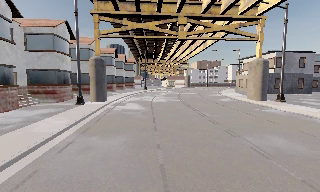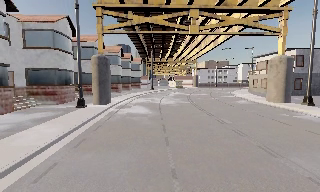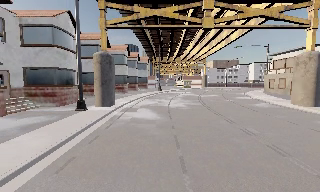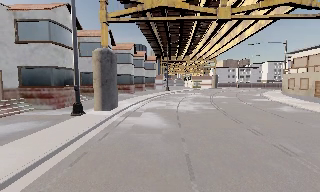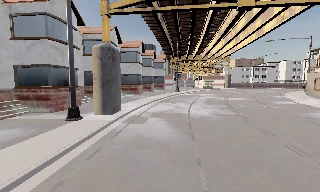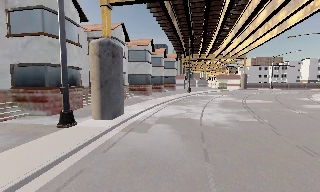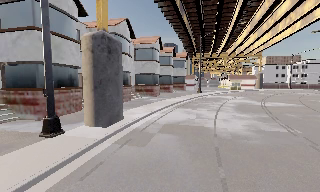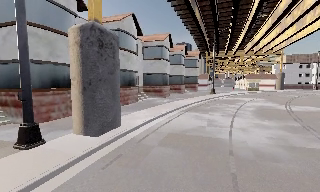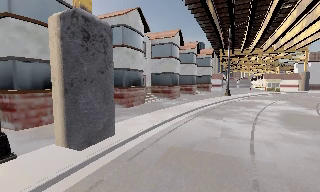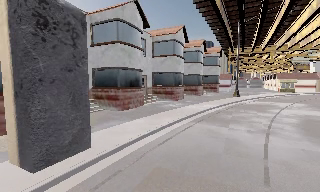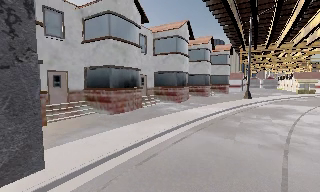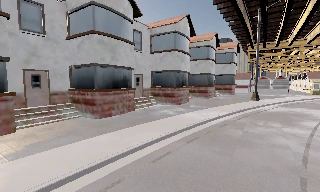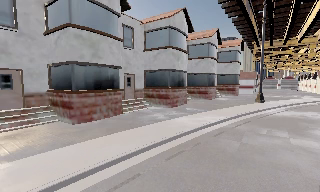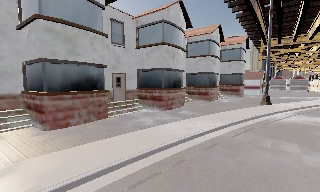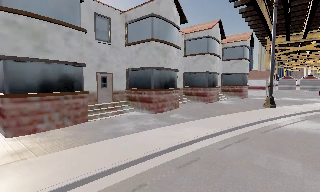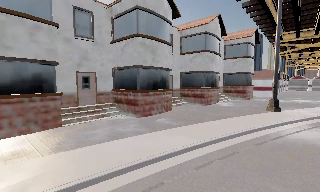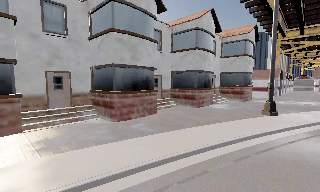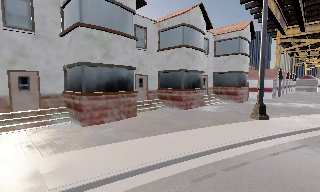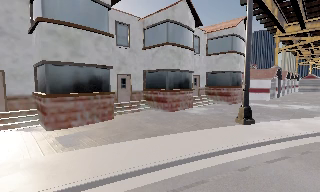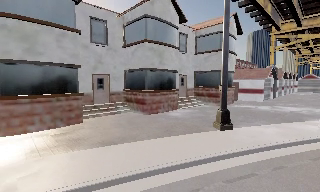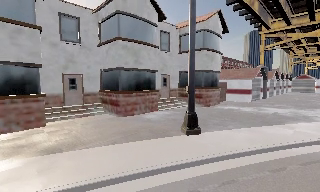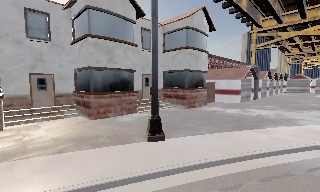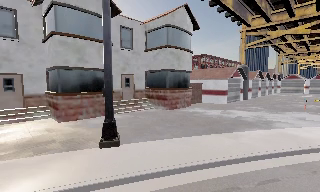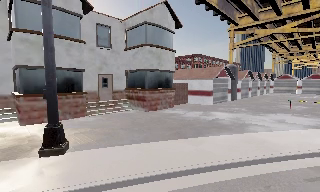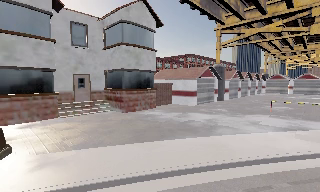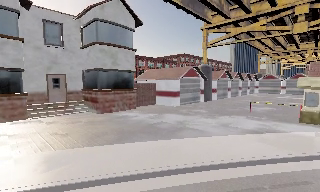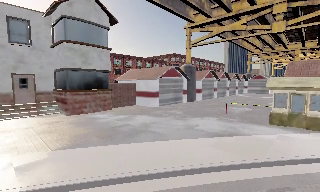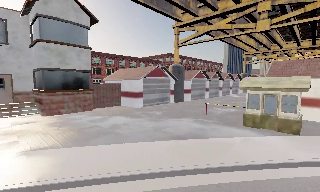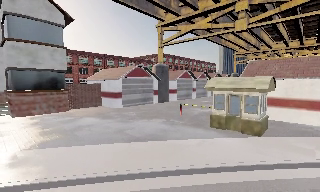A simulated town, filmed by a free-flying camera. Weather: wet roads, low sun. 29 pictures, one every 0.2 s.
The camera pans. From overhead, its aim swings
counterclockwise.
0.0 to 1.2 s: The camera pans to its left, which is counterclockwise from overhead, by about 20 degrees. It travels forward, about 10 m, so what stands in front looms larger.
1.2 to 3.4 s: The camera pans to its left, which is counterclockwise from overhead, by about 30 degrees. It travels forward and to its right, about 19 m, so what stands in front looms larger.
3.4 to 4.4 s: The camera travels to its right and forward, about 9 m, so close, fixed things drift to the left.
4.4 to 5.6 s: The camera travels to its right, about 11 m, so close, fixed things drift to the left.
The film runs backward here.
